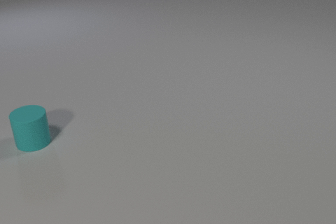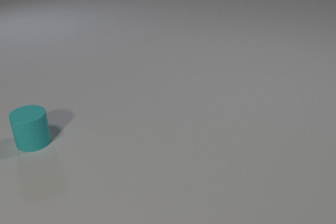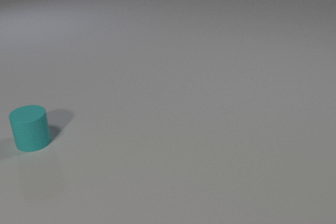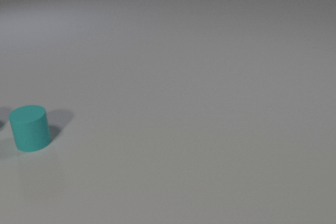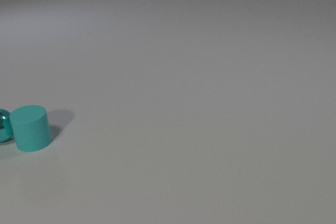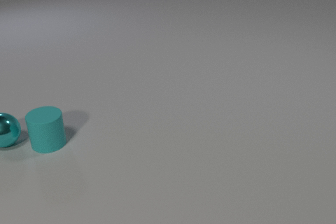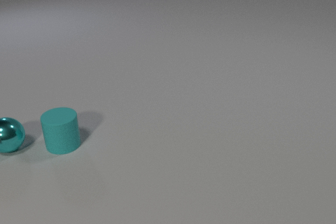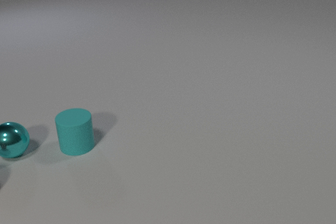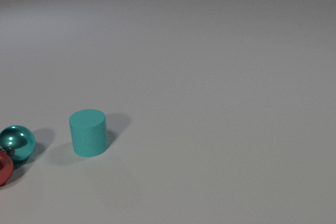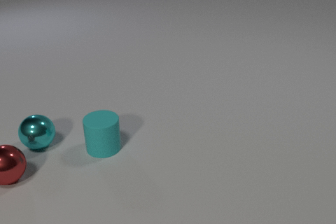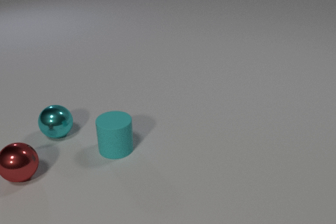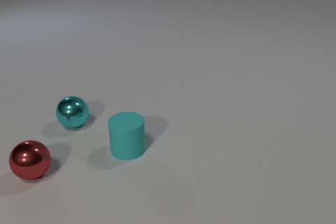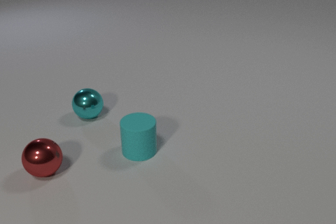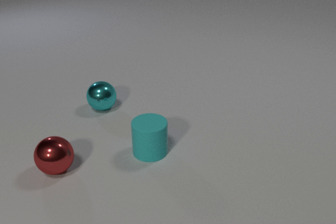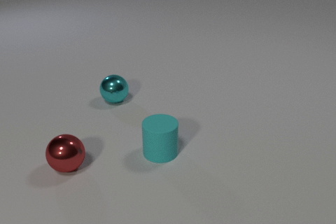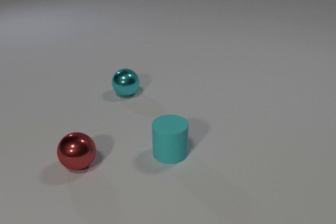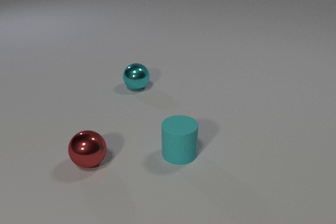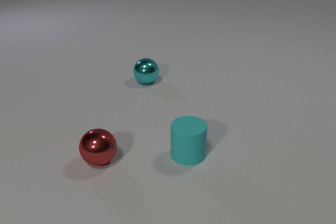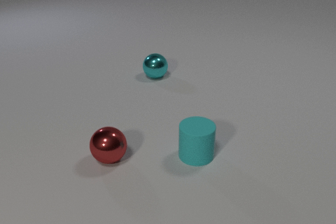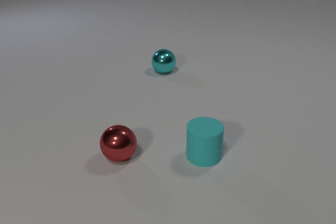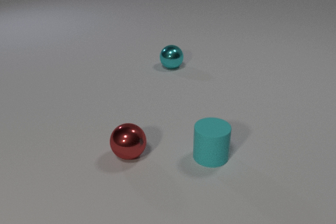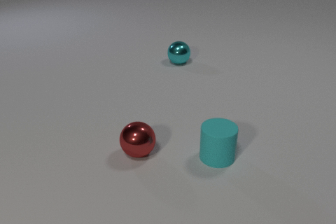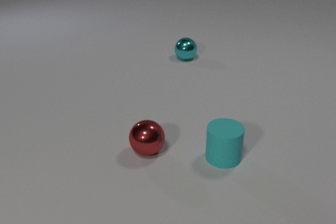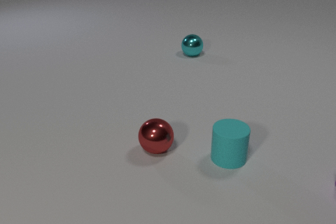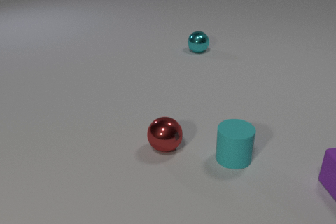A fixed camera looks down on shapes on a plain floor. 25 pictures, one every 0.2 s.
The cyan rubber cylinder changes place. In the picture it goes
to the right.
The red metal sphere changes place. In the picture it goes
to the right.
0.0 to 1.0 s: The cyan metal sphere comes in at the left edge, rolls toward the camera and to the right. The cyan rubber cylinder slides to the right and toward the camera. The cyan metal sphere and the cyan rubber cylinder collide.
1.0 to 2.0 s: The cyan metal sphere rolls to the right. The cyan rubber cylinder slides to the right. The red metal sphere comes in at the left edge, rolls to the right. The cyan metal sphere and the red metal sphere collide.
2.0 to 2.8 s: The cyan metal sphere rolls to the right and away from the camera. The cyan rubber cylinder slides to the right. The red metal sphere rolls to the right.
2.8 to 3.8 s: The cyan metal sphere rolls away from the camera and to the right. The cyan rubber cylinder slides to the right. The red metal sphere rolls to the right.
3.8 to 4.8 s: The cyan metal sphere rolls away from the camera and to the right. The cyan rubber cylinder slides to the right. The red metal sphere rolls to the right. The purple rubber cube comes in at the right edge, slides to the left.
What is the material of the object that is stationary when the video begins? rubber.
How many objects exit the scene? 0.
What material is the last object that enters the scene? rubber.
